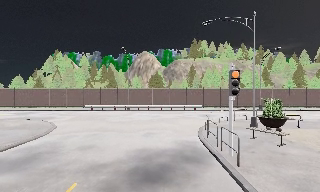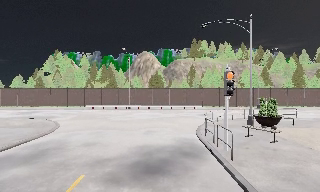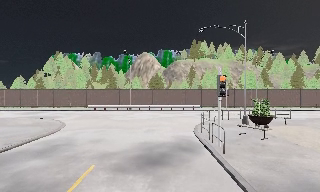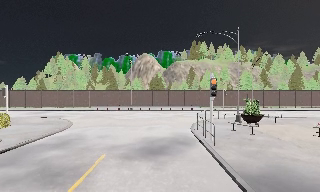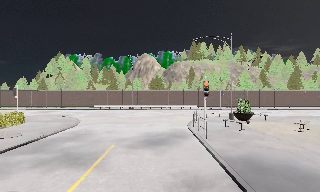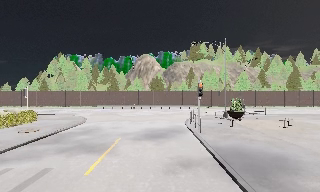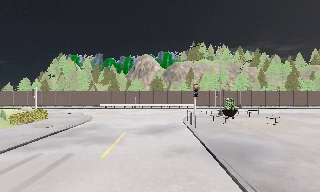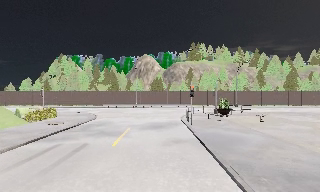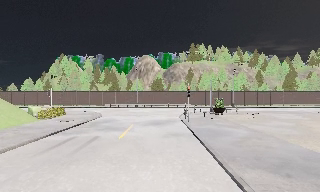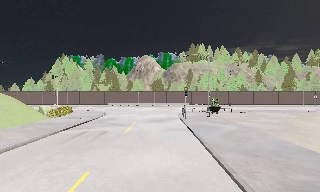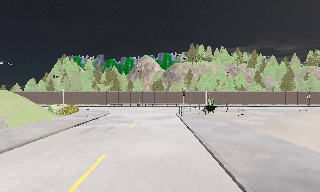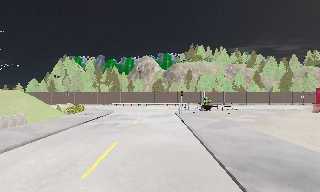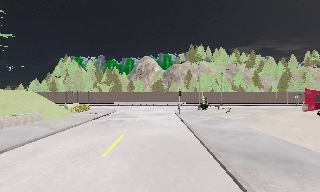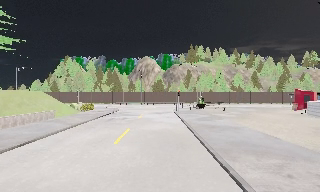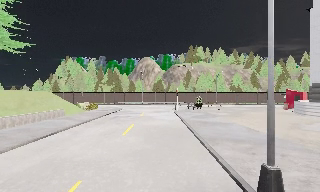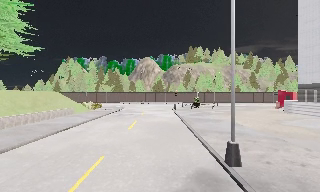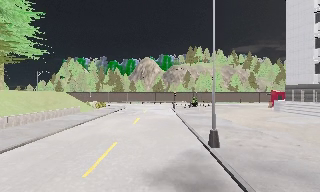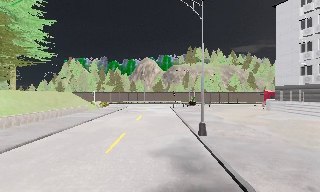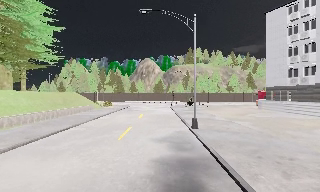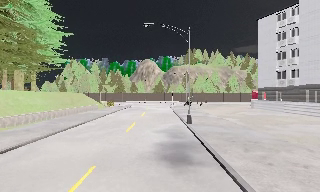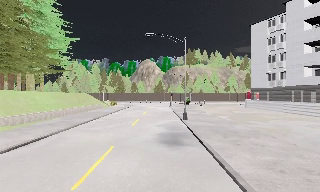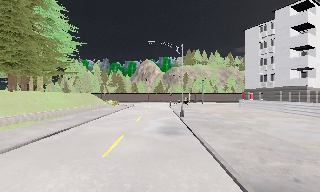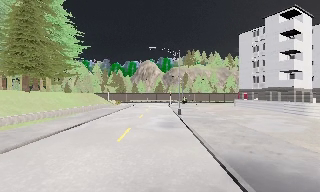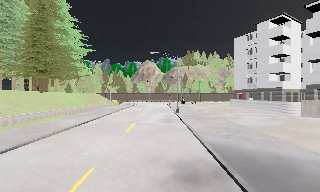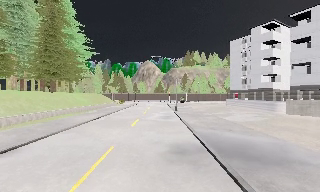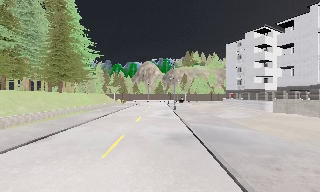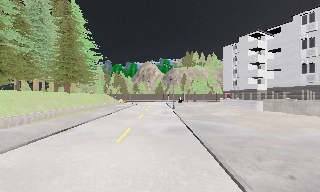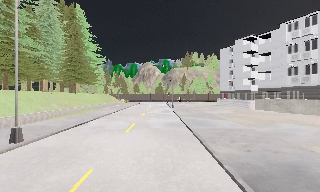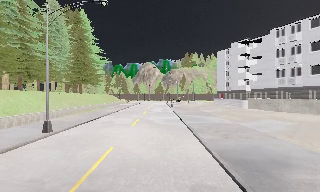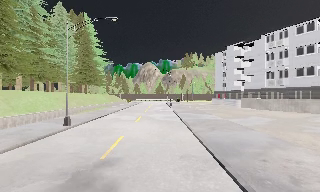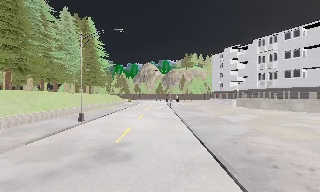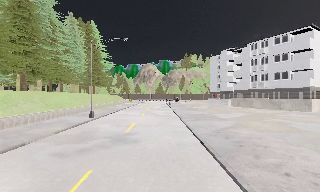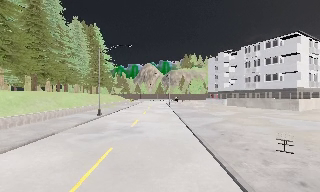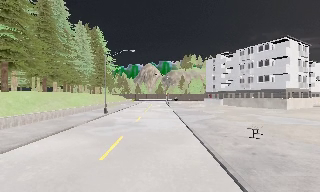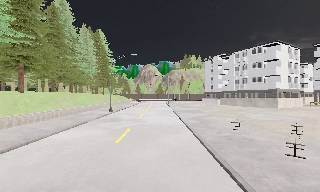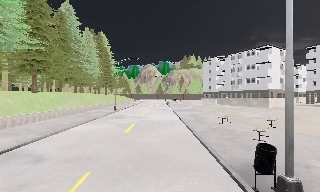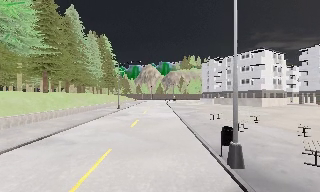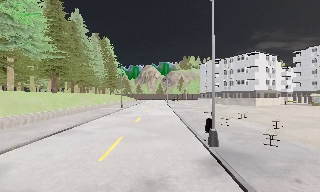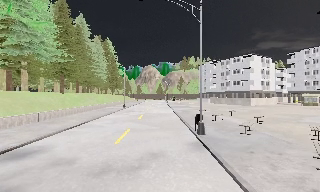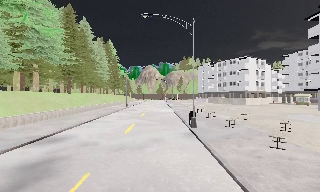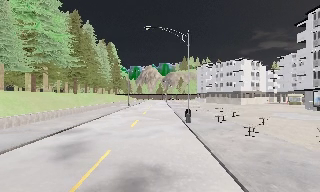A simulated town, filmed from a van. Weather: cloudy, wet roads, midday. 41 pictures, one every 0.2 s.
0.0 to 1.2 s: The camera travels backward, about 6 m, so what stands in front gets smaller. It gains speed.
1.2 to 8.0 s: The camera travels backward, about 65 m, so what stands in front gets smaller.
The film runs backward here.
